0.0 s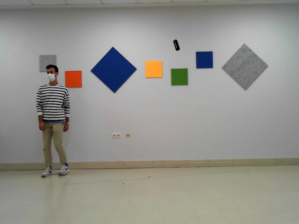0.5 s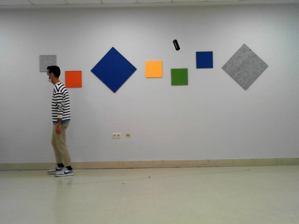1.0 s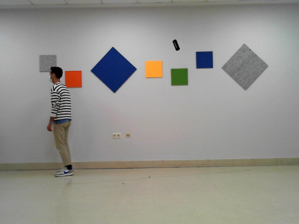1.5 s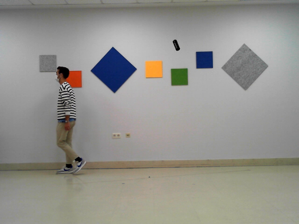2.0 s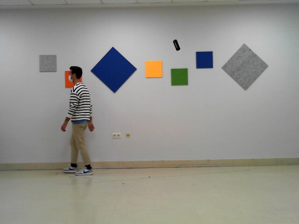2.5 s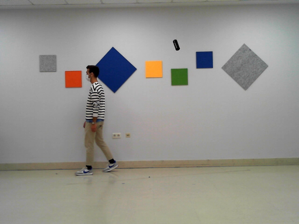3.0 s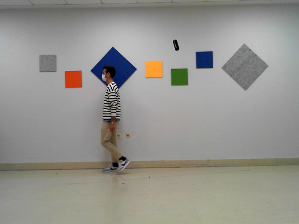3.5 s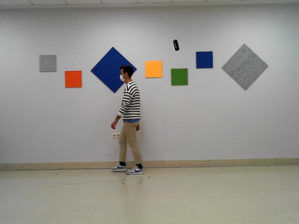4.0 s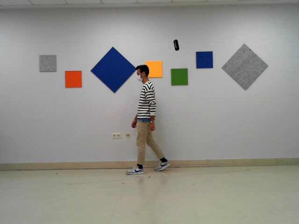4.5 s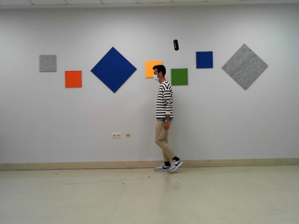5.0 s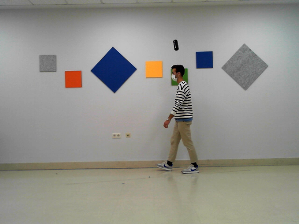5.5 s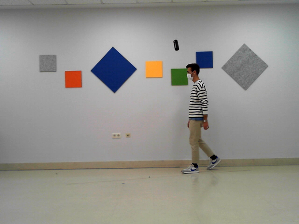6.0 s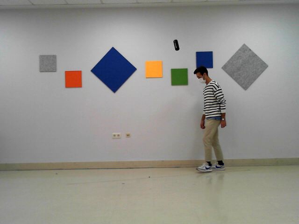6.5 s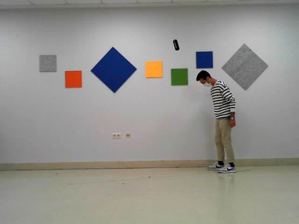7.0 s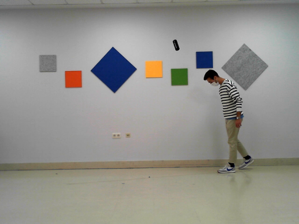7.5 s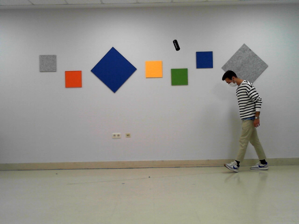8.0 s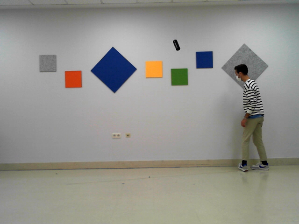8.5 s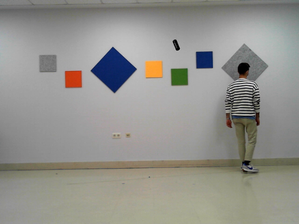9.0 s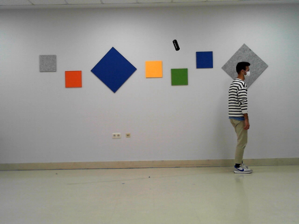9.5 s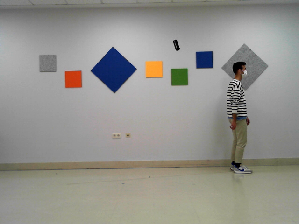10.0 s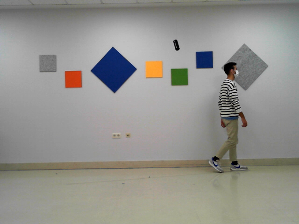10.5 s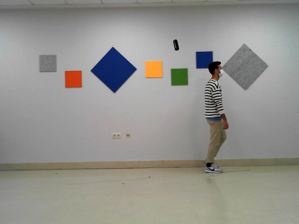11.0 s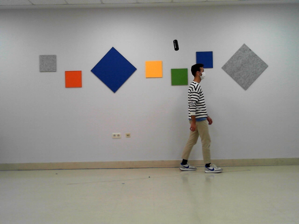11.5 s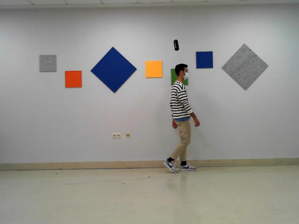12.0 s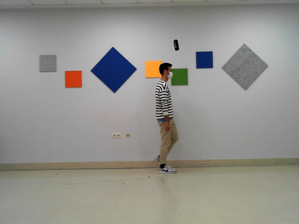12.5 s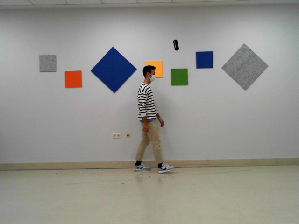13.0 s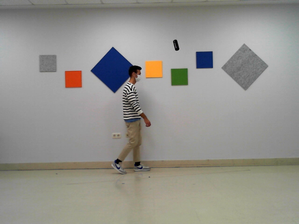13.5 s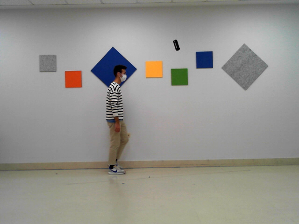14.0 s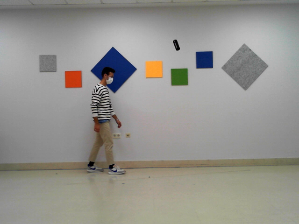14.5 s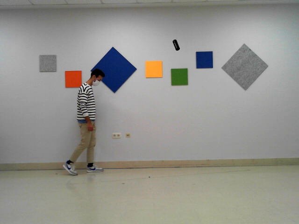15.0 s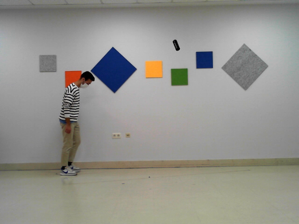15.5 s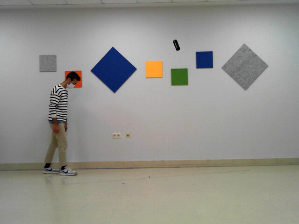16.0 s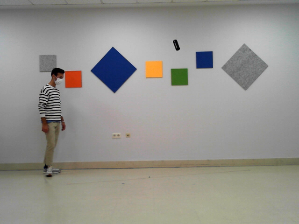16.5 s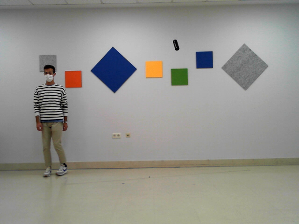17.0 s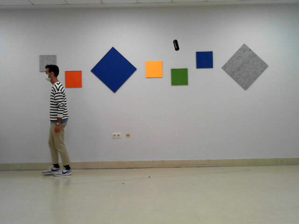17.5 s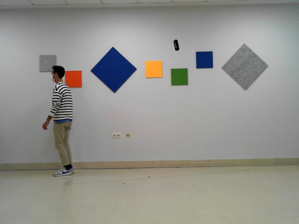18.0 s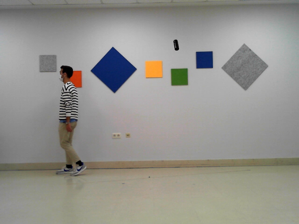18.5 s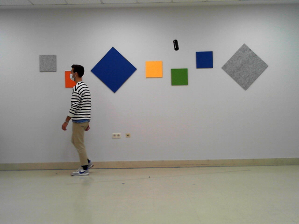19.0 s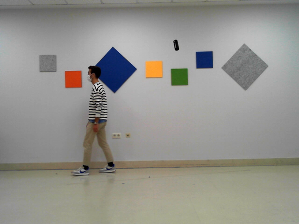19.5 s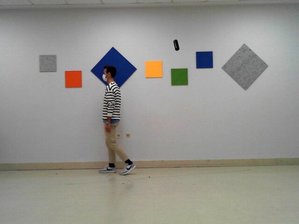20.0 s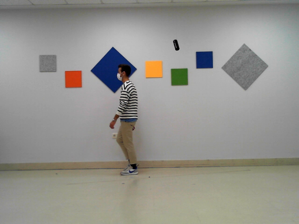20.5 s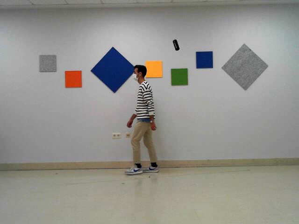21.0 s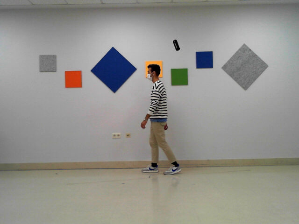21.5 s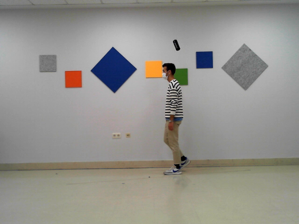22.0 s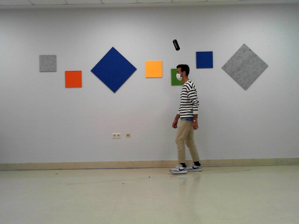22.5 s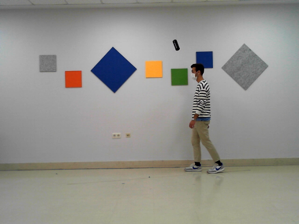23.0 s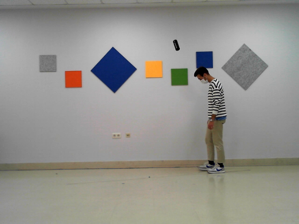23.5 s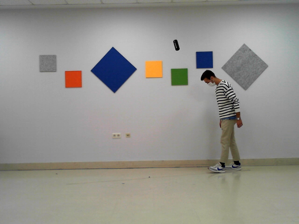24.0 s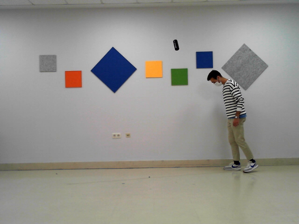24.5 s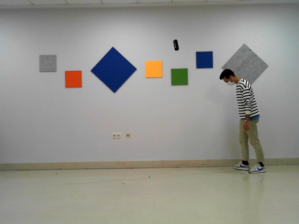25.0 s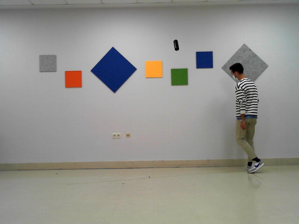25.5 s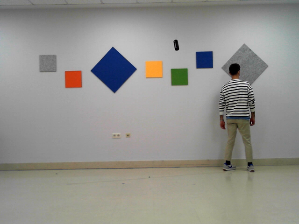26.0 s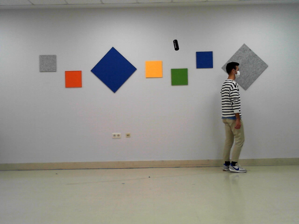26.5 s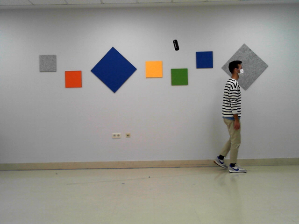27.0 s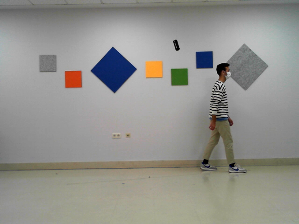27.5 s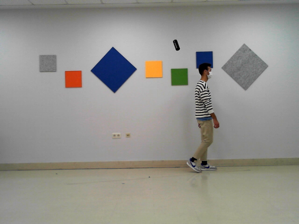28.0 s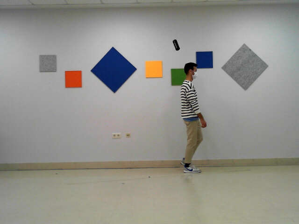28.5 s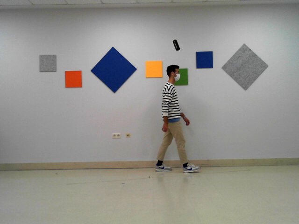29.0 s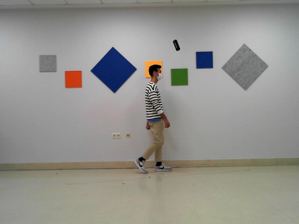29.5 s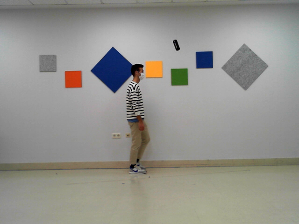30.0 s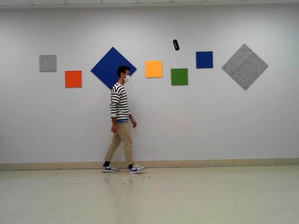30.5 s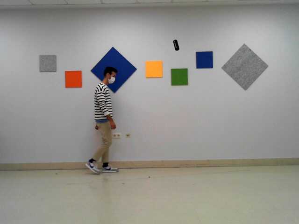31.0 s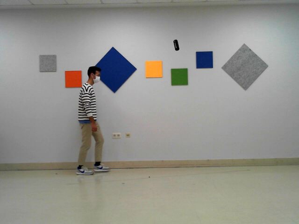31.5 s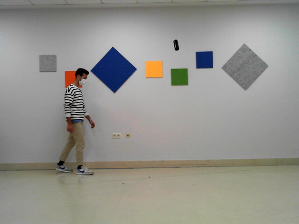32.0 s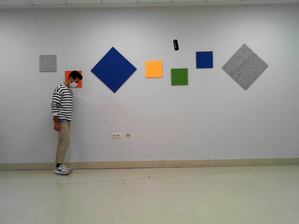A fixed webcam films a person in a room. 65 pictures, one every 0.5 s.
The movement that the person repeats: Walk backward.
